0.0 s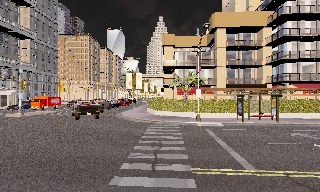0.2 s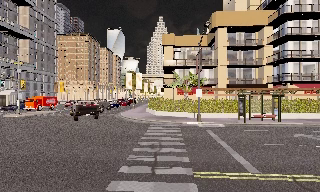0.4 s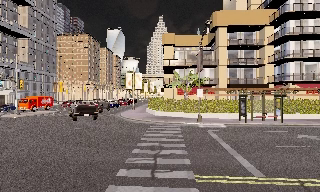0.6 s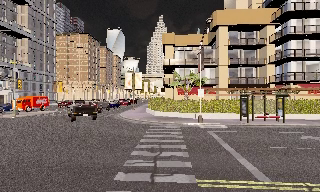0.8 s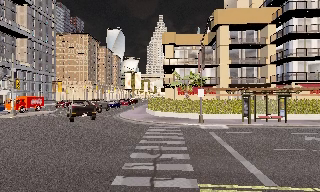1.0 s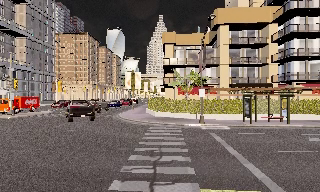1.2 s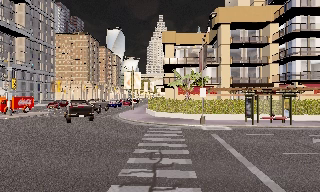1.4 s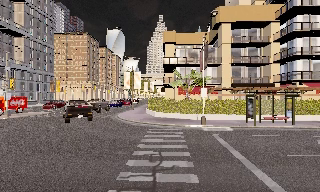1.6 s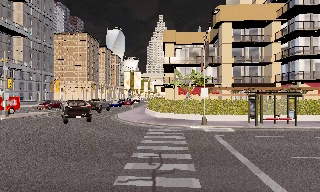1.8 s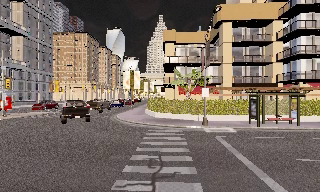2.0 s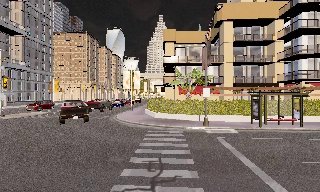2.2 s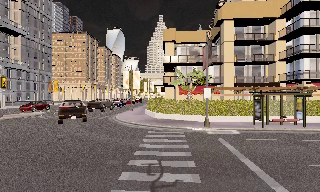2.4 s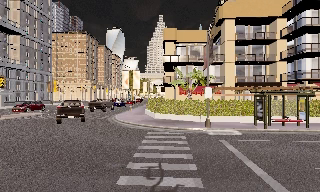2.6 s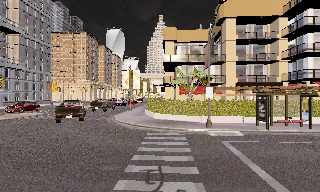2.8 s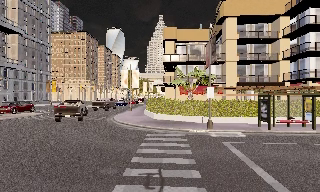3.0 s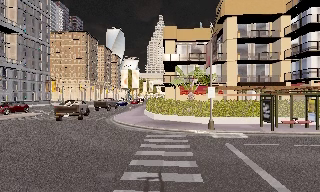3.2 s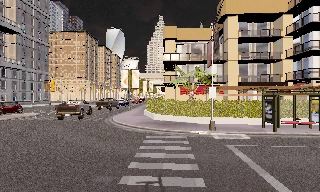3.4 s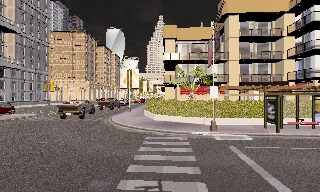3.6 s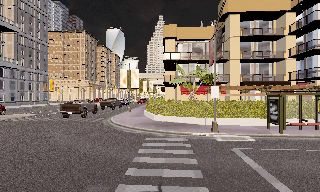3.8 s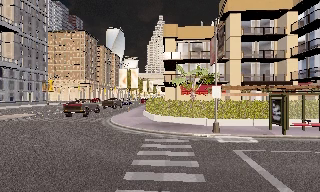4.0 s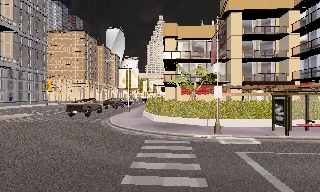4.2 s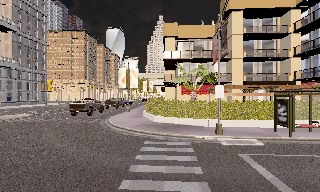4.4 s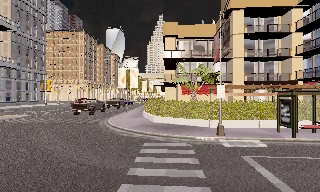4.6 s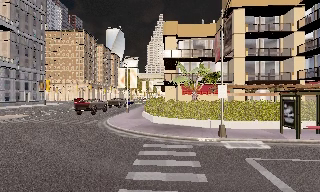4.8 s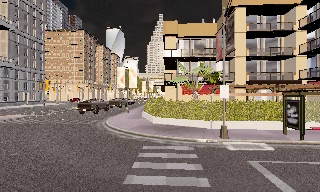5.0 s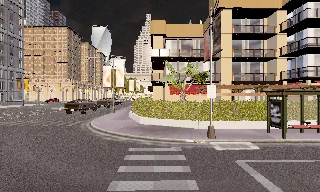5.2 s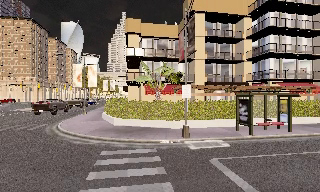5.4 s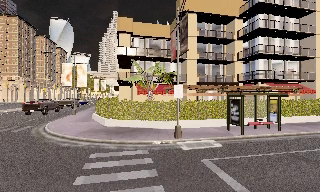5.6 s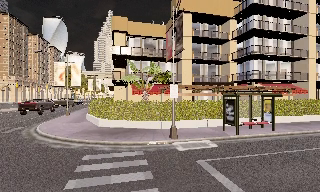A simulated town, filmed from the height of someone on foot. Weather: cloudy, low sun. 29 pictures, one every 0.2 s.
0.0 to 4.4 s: The camera travels forward, about 6 m, so what stands in front looms larger.
4.4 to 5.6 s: The camera swings to its right by about 20 degrees, and the scene slides to the left. It travels forward, about 1.5 m, so what stands in front looms larger.
The film runs forward here.
